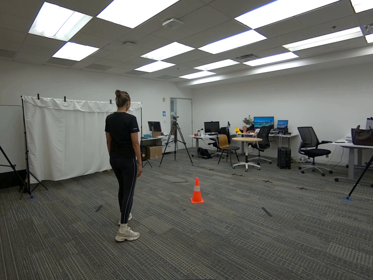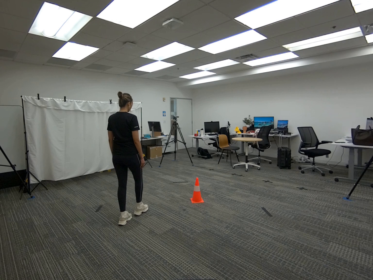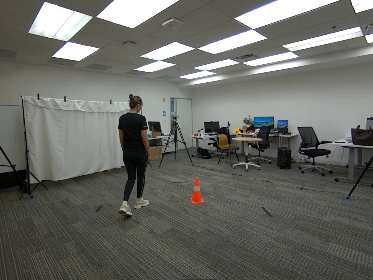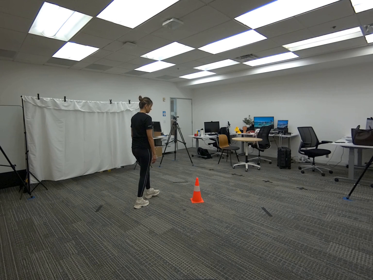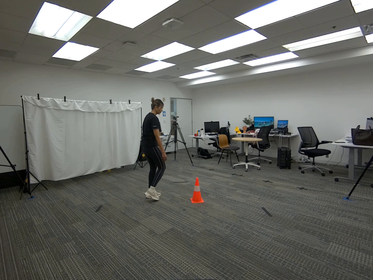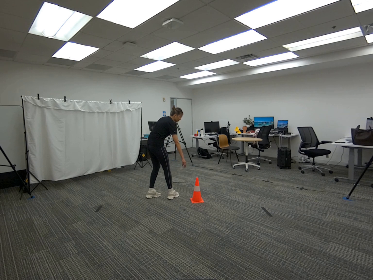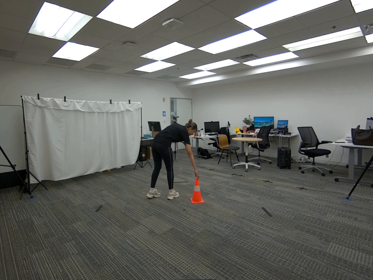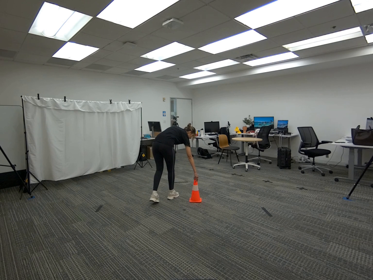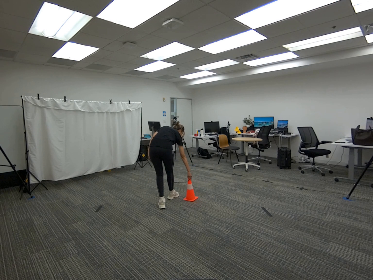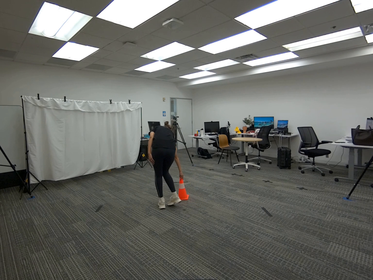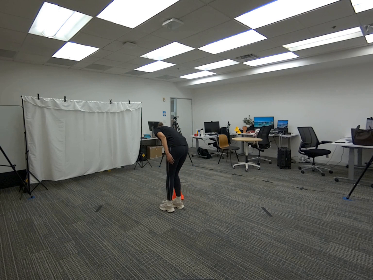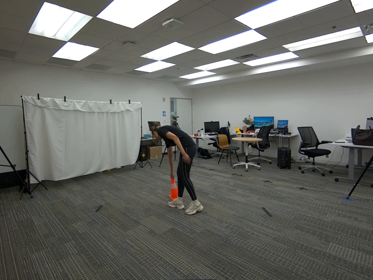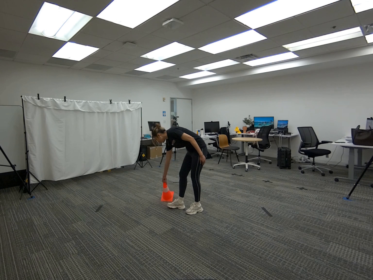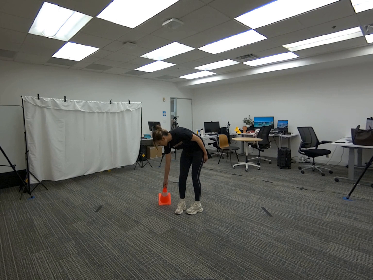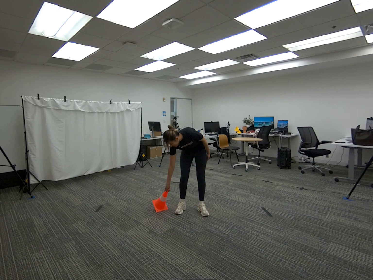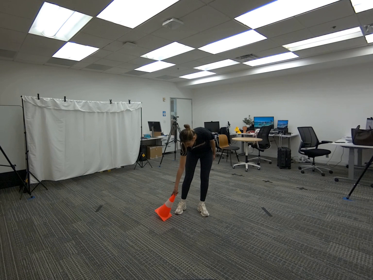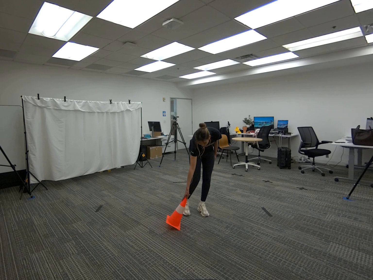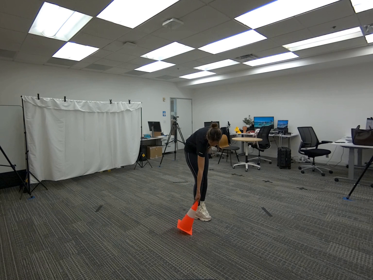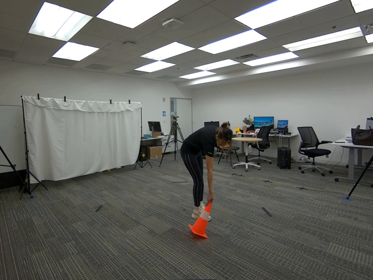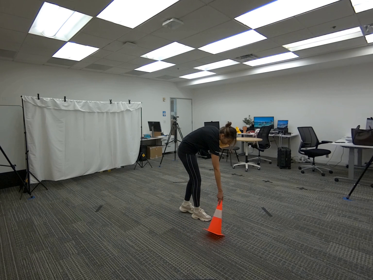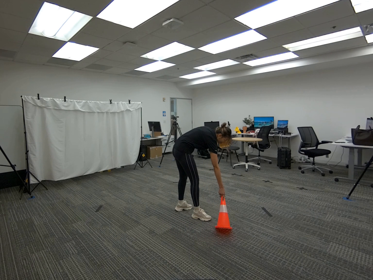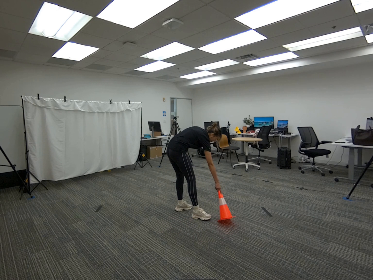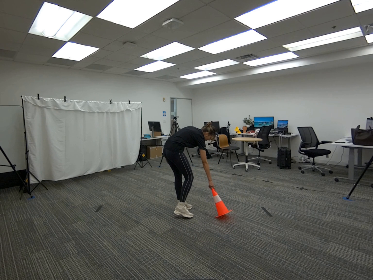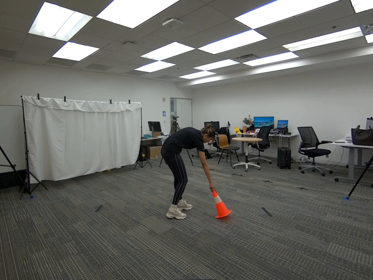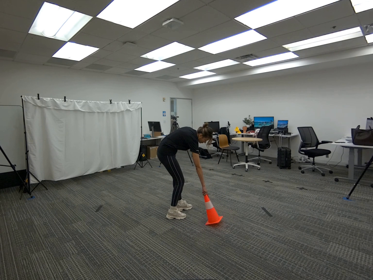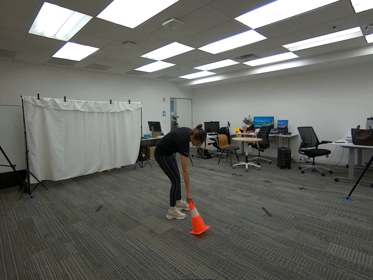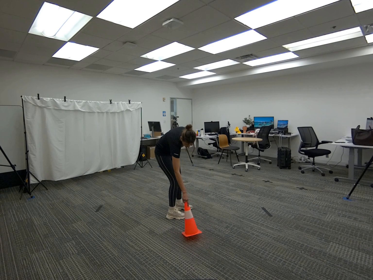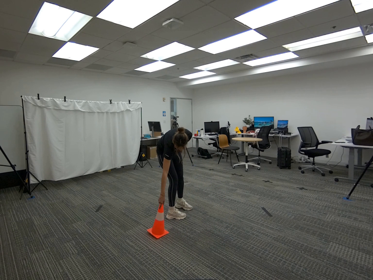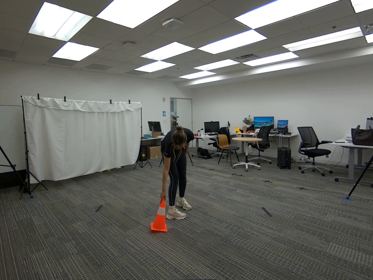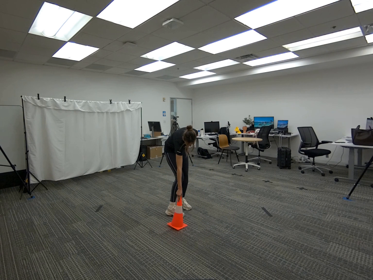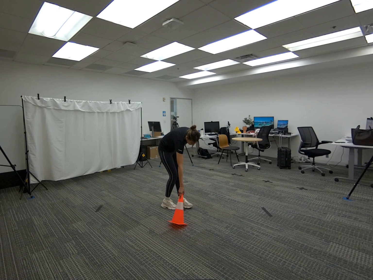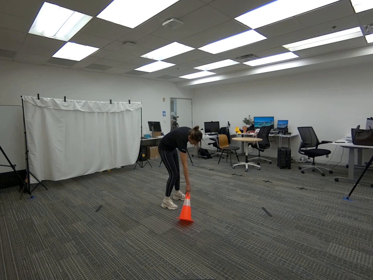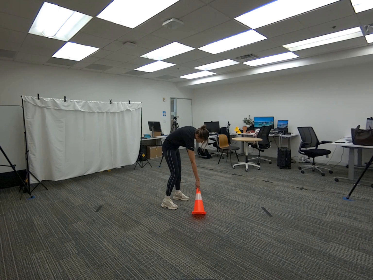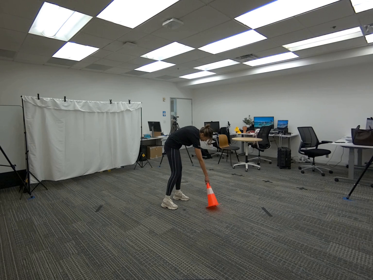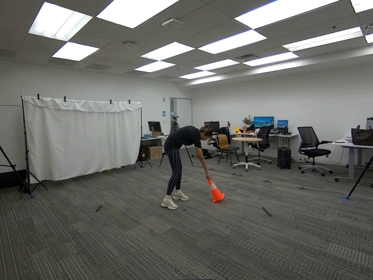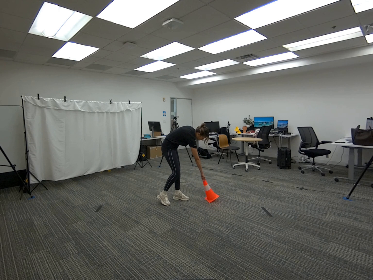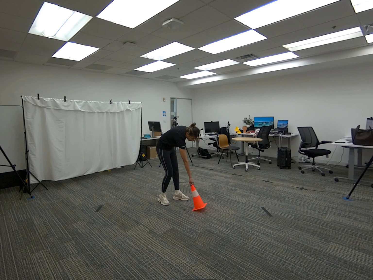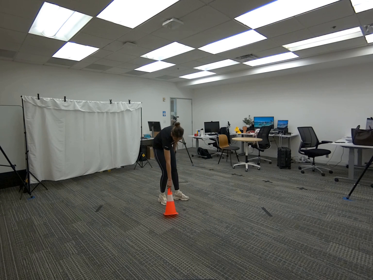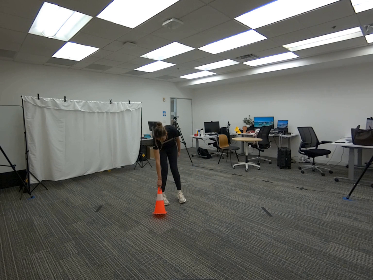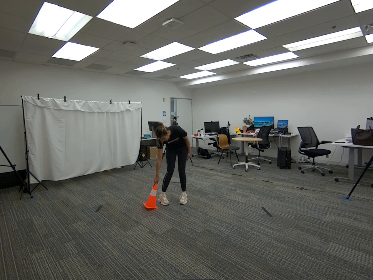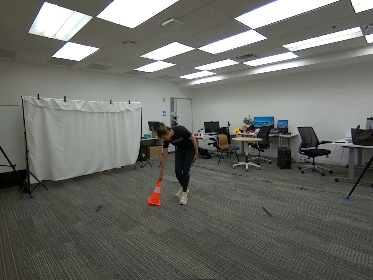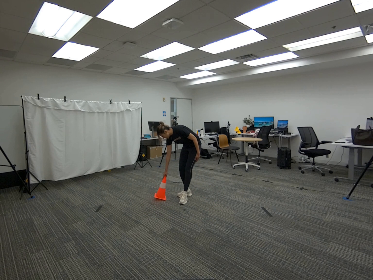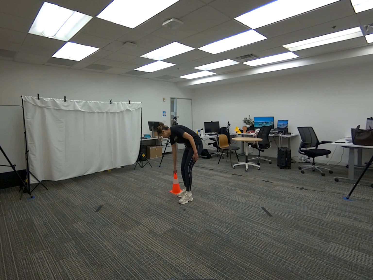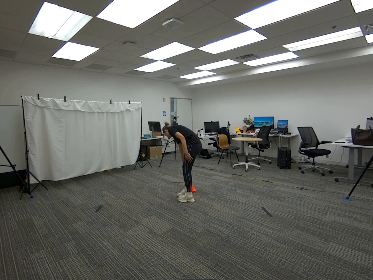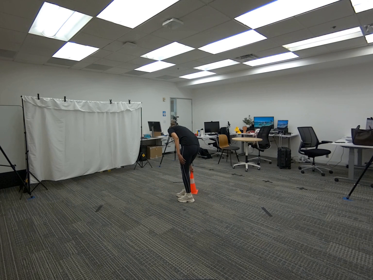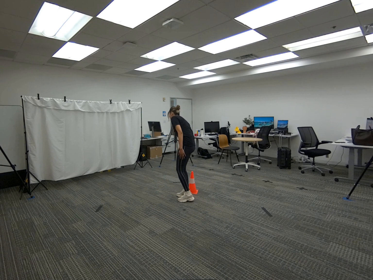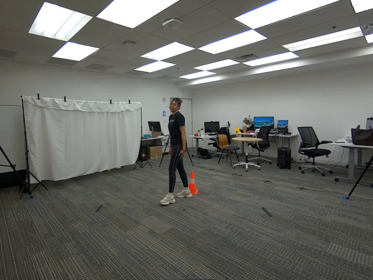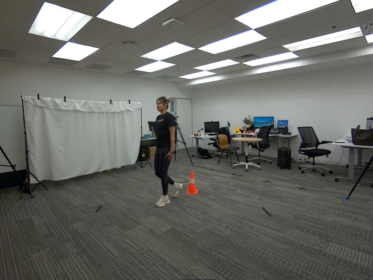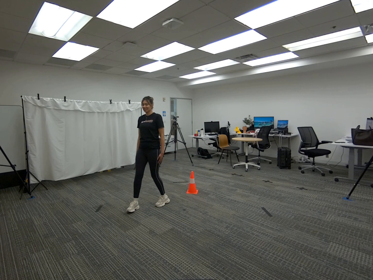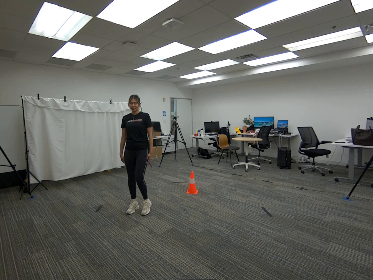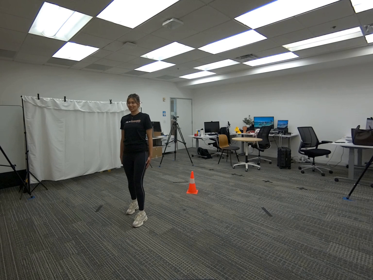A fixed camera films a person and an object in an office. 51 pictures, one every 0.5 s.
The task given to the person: Walk to the traffic cone on the ground, use any hand to hold onto the cone while the cone is still on the ground, and proceed to drag the cone until finish.
